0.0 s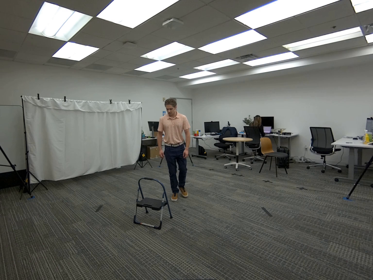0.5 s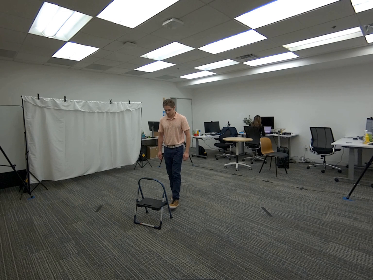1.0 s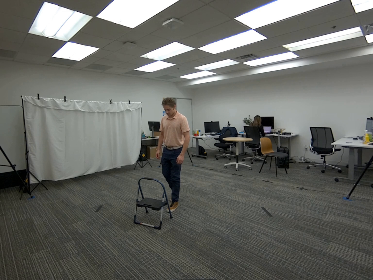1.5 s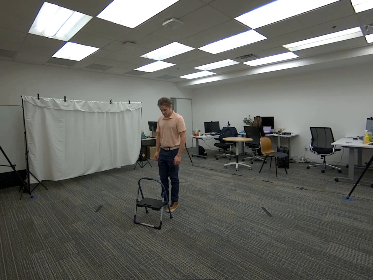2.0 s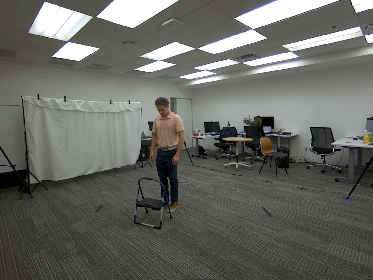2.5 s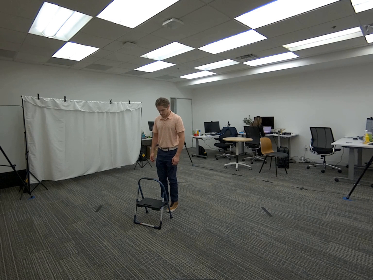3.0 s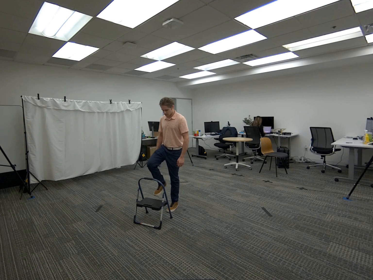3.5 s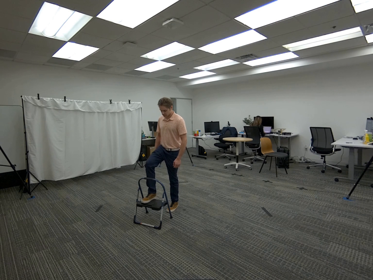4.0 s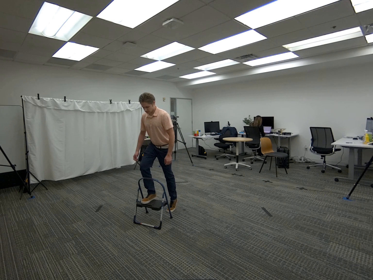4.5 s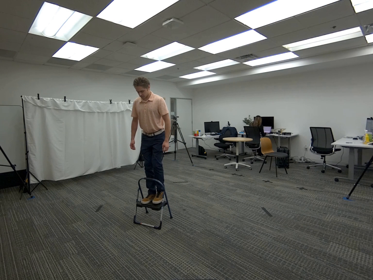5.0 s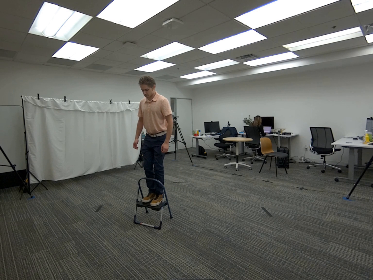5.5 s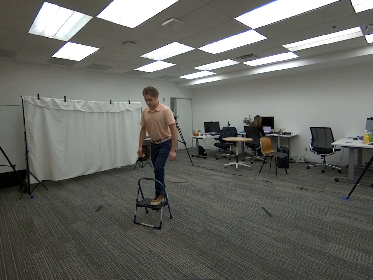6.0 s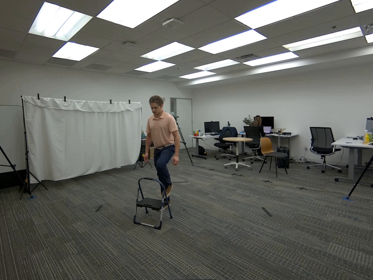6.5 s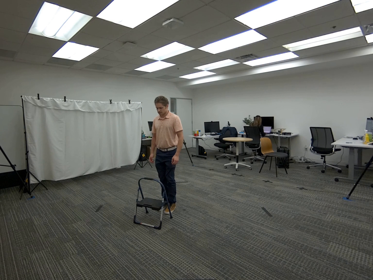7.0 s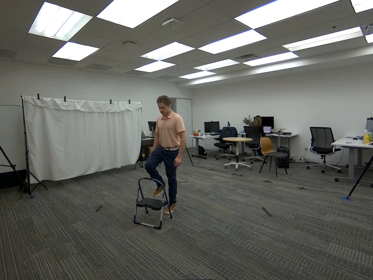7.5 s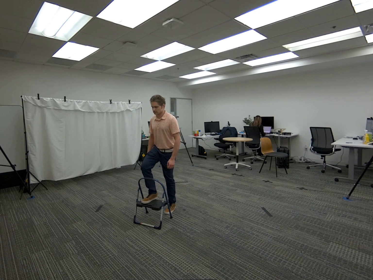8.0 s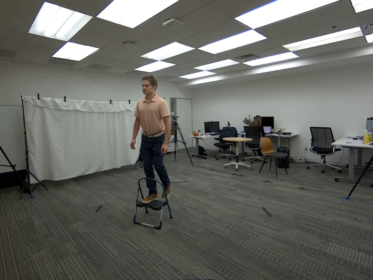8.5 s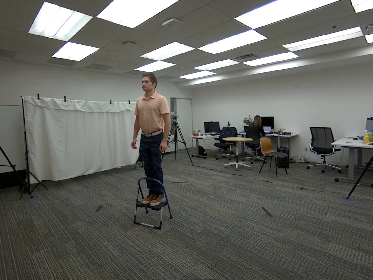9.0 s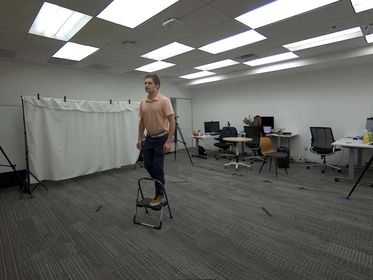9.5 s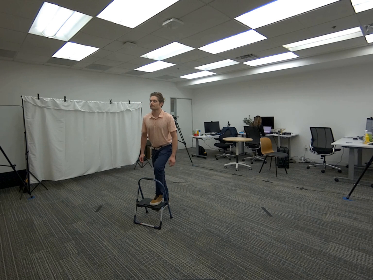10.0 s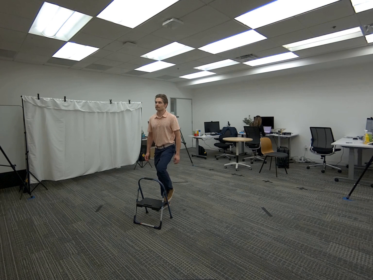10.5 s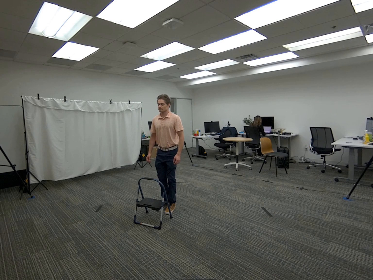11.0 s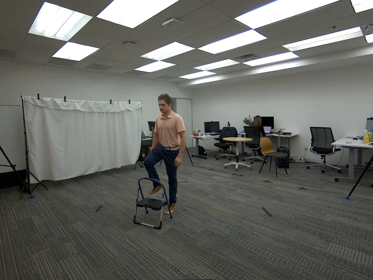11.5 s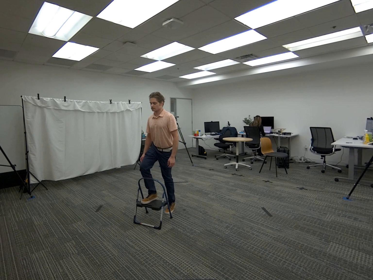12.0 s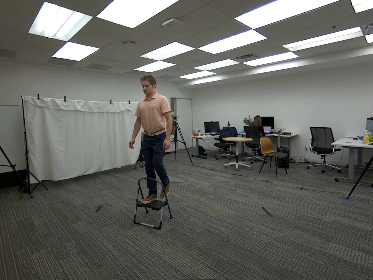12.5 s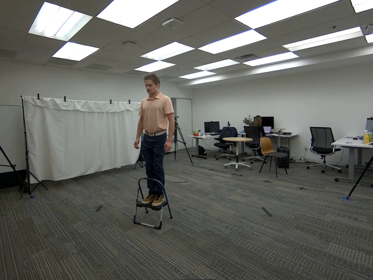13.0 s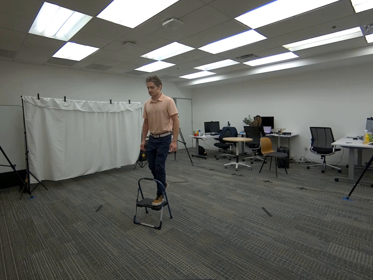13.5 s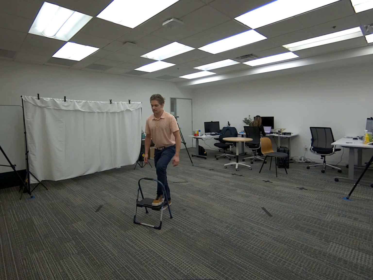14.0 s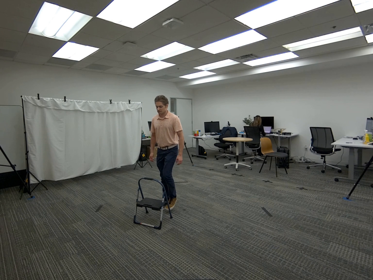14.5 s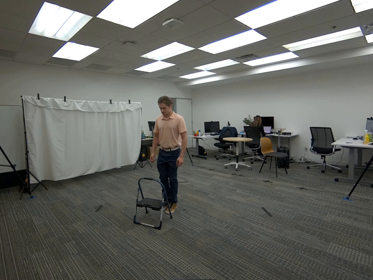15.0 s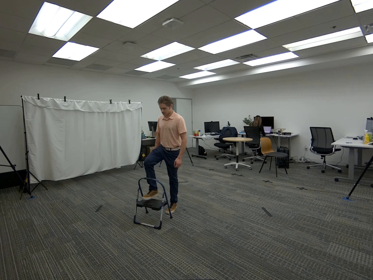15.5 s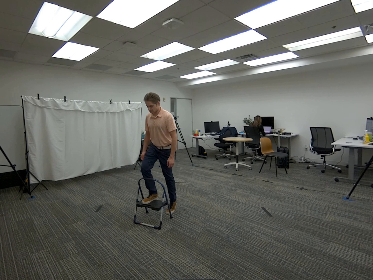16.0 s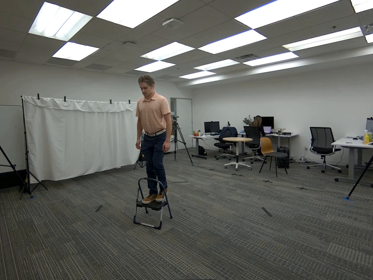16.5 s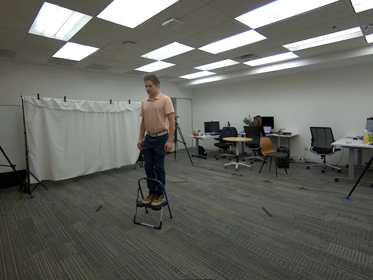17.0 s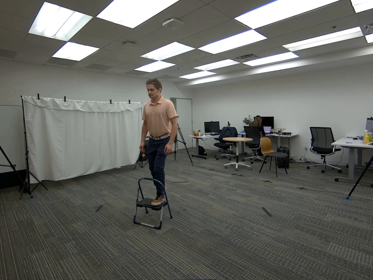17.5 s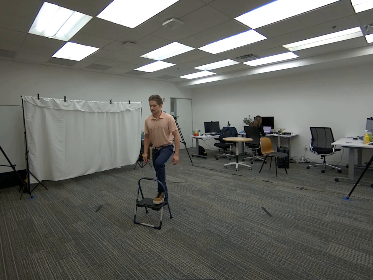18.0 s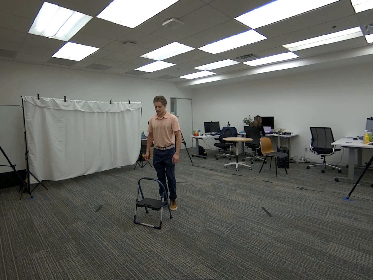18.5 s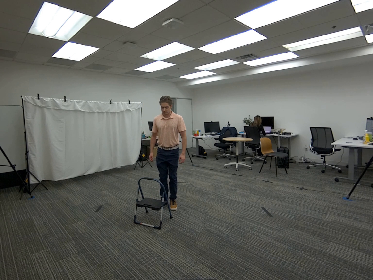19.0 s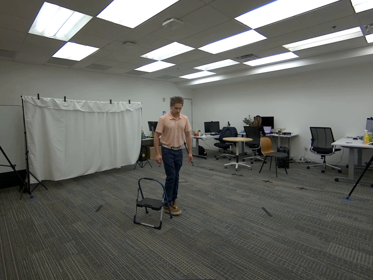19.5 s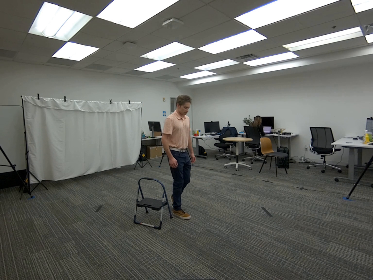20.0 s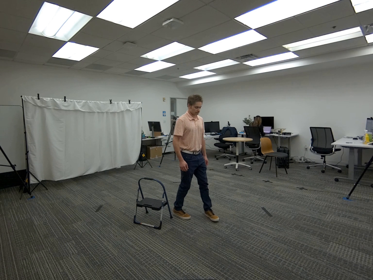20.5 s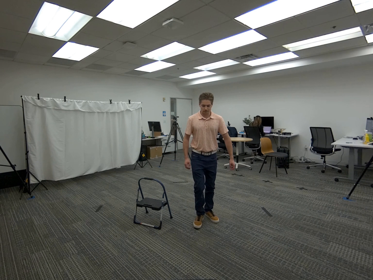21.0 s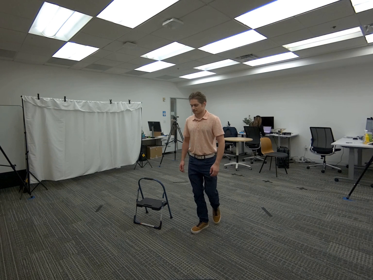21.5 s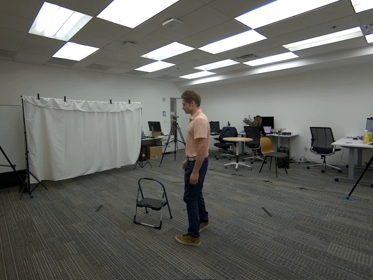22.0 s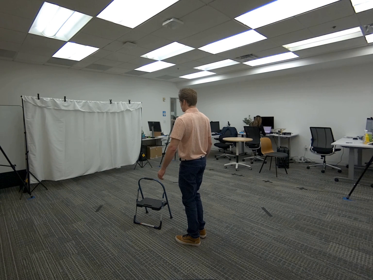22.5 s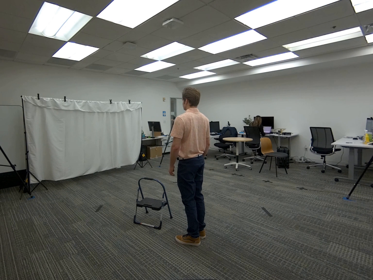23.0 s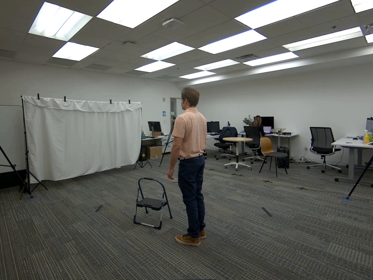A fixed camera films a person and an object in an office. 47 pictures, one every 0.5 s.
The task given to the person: Walk over to the step ladder and proceed to perform ~10 sec. of step ups slowly.
